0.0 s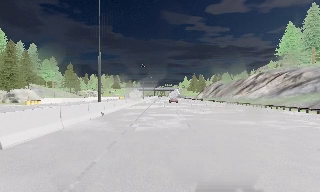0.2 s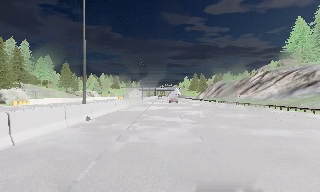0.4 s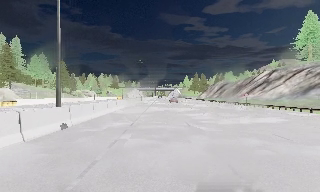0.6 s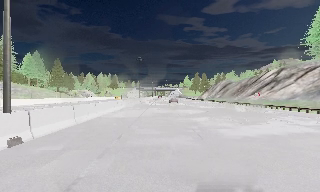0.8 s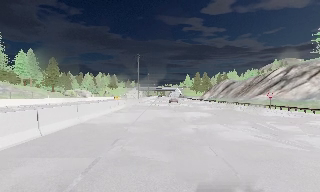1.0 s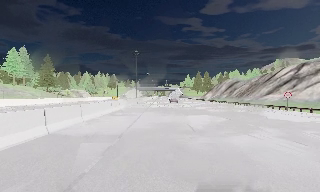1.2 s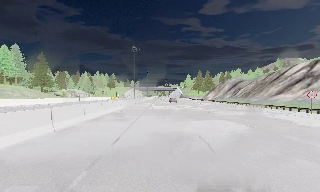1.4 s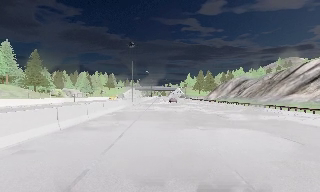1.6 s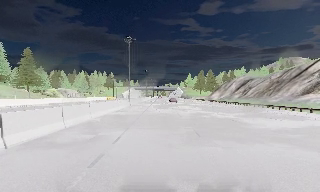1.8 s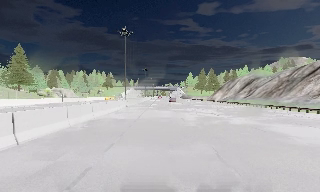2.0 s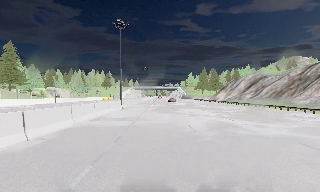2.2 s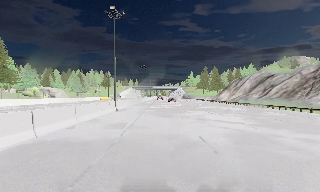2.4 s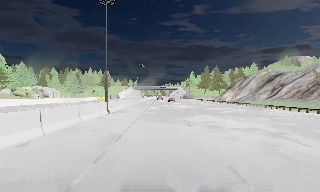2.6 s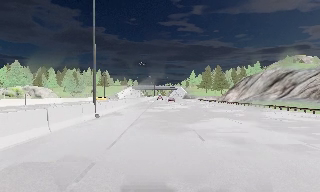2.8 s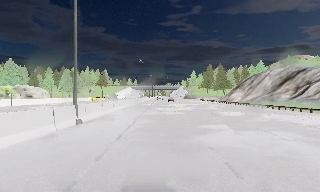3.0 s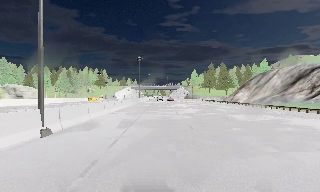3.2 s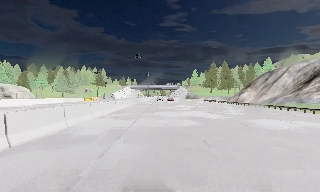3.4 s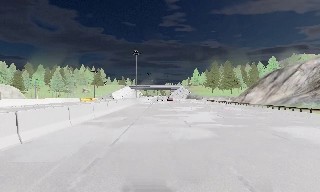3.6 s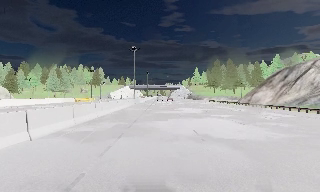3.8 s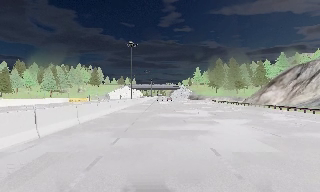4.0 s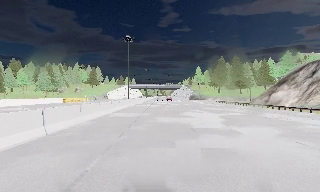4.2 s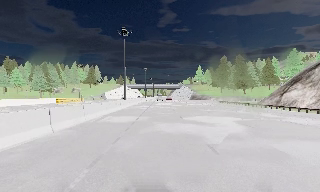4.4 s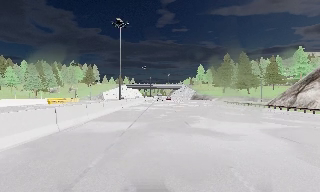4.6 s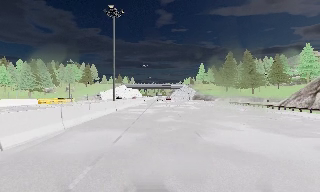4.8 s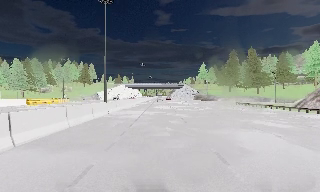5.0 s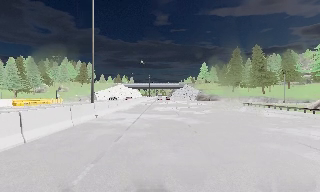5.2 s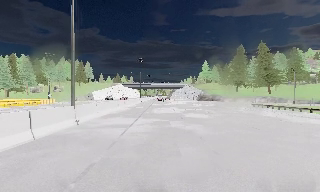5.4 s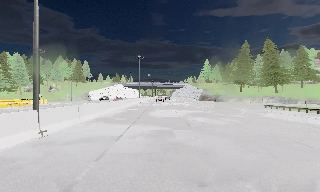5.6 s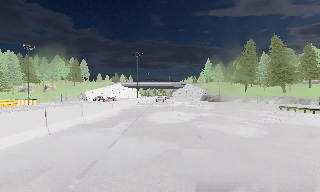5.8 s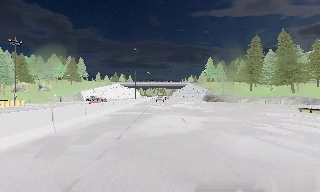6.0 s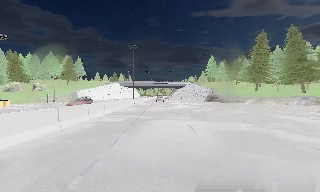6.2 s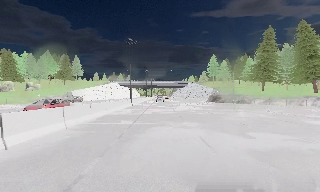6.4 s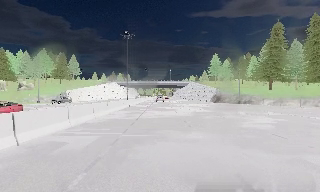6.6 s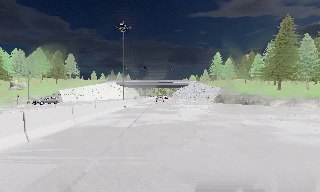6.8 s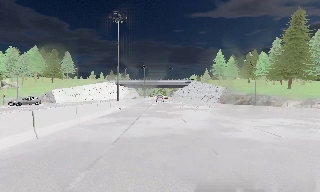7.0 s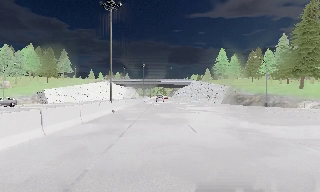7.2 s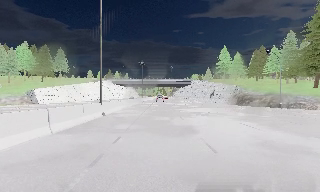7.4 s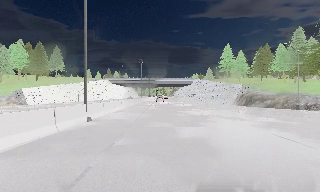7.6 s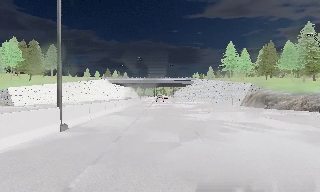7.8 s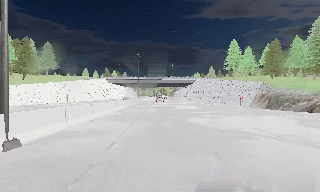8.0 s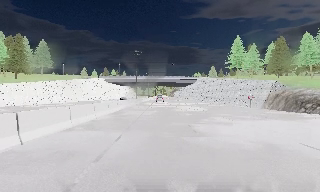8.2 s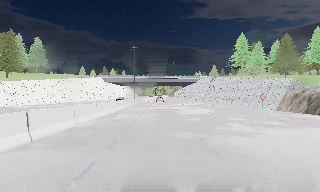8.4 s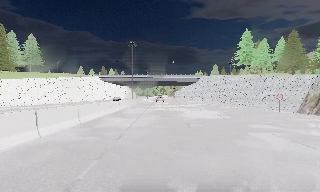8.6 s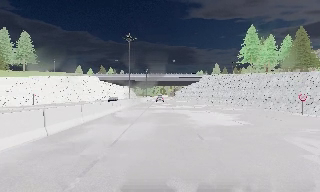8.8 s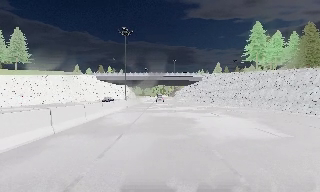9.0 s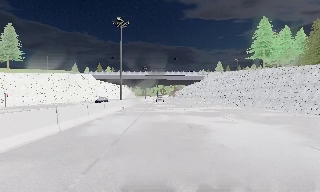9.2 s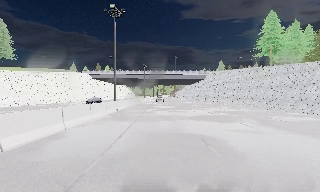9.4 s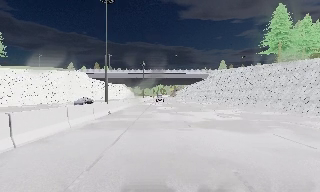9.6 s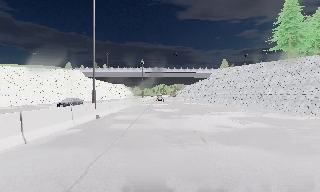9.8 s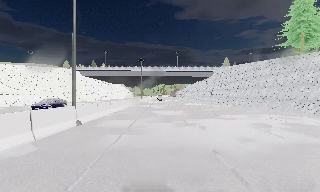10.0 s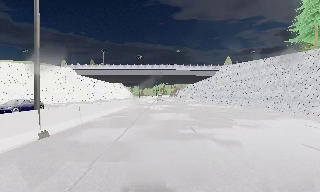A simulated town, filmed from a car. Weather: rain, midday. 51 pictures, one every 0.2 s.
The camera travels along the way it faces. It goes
forward.
0.0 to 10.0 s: The camera travels forward, about 145 m, so what stands in front looms larger.
The film runs forward here.
